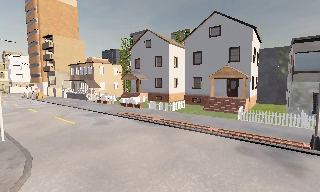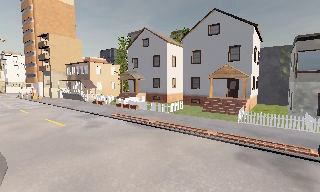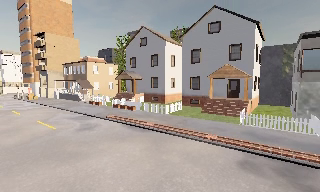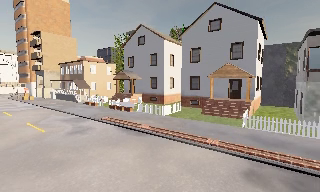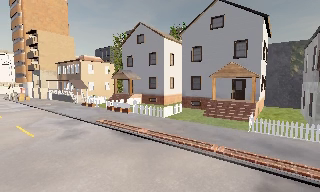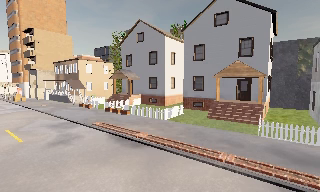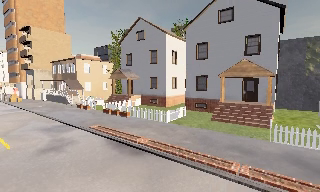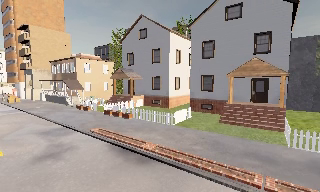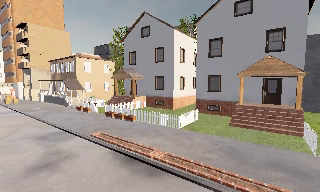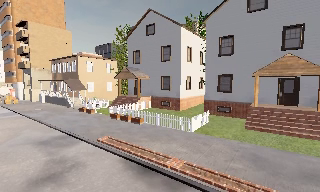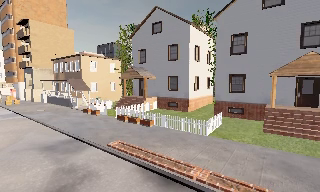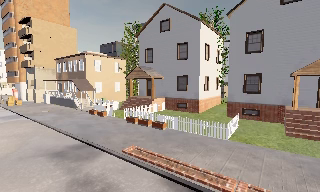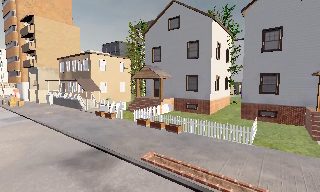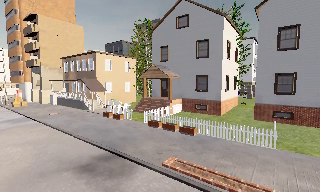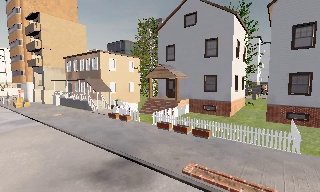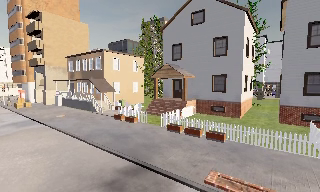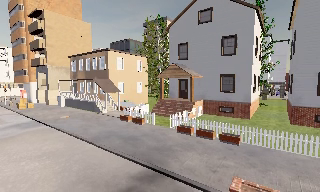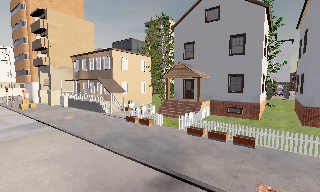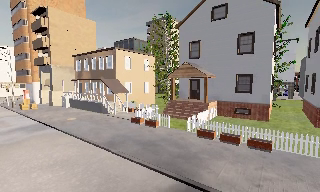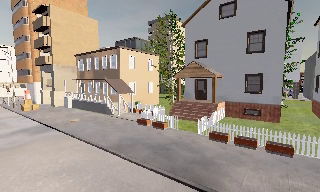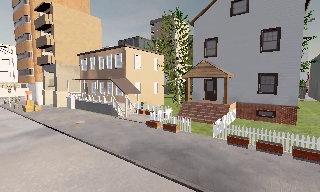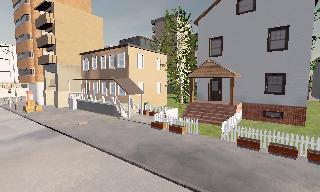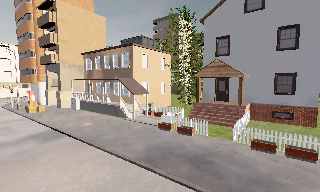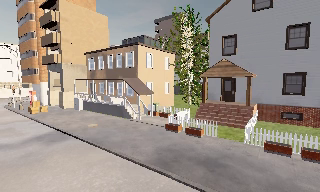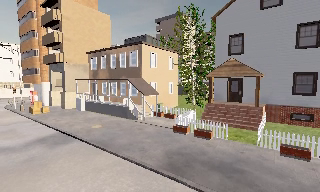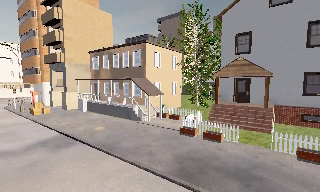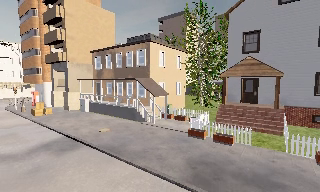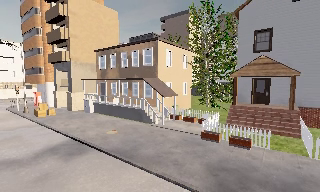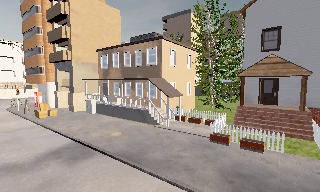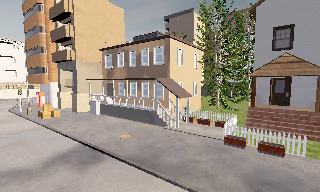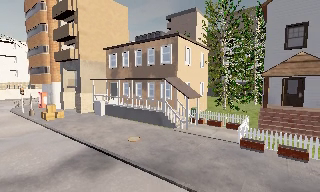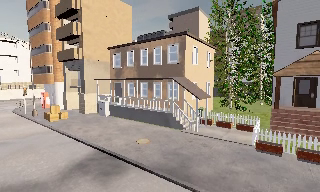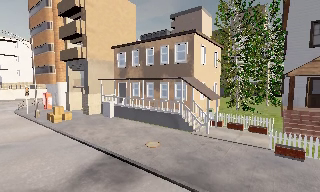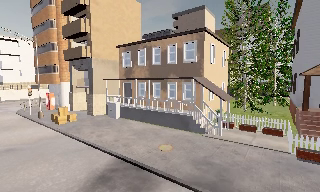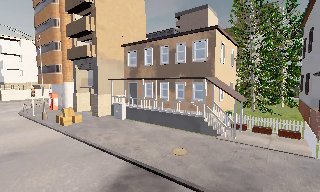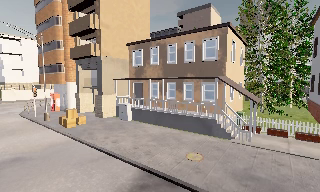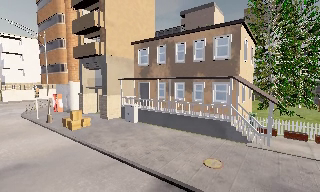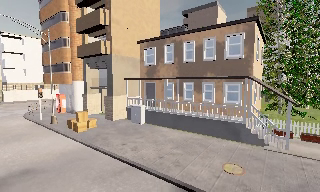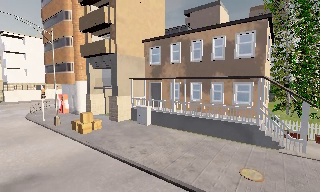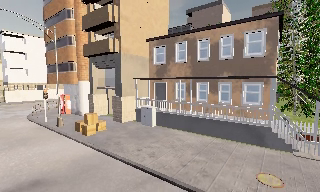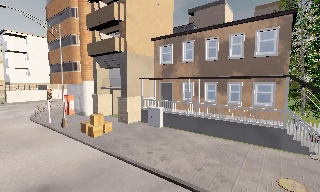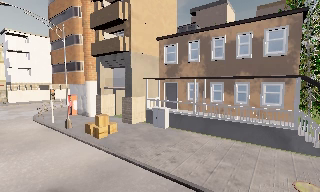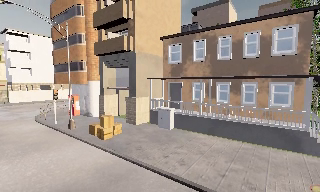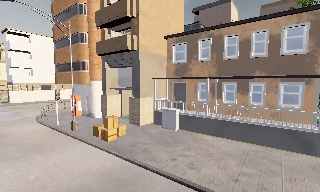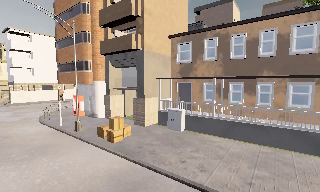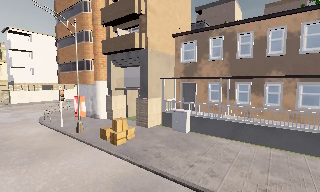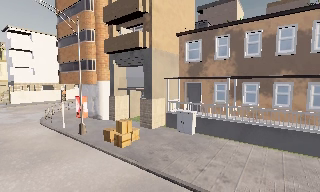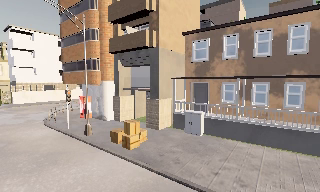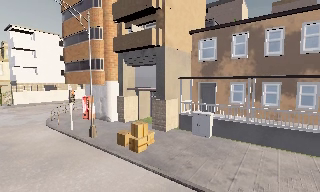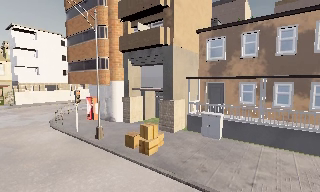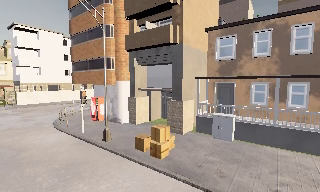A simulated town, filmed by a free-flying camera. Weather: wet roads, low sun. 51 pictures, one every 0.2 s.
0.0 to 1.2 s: The camera travels forward, about 5 m, so what stands in front looms larger.
1.2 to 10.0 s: The camera travels to its left and forward, about 30 m, so close, fixed things drift to the right. It loses speed.
The film runs backward here.
